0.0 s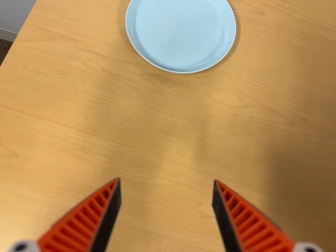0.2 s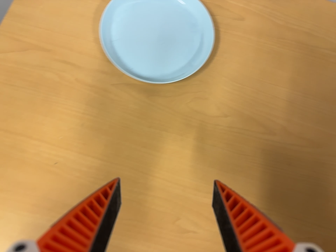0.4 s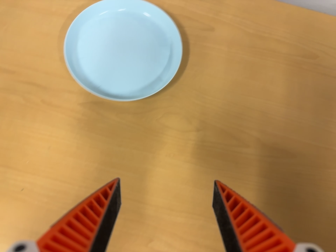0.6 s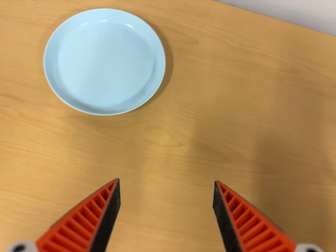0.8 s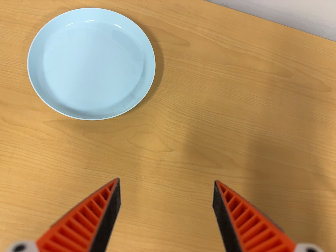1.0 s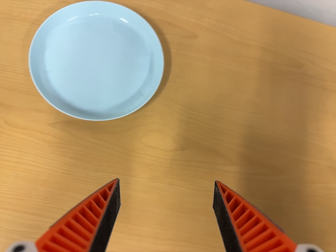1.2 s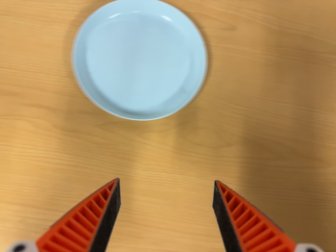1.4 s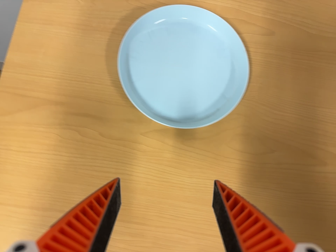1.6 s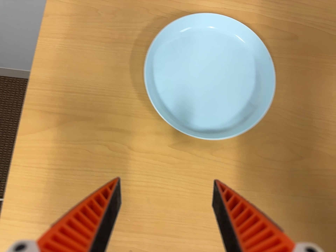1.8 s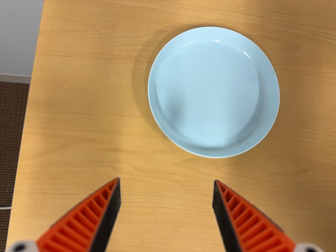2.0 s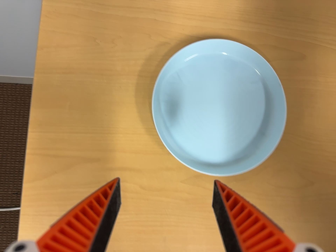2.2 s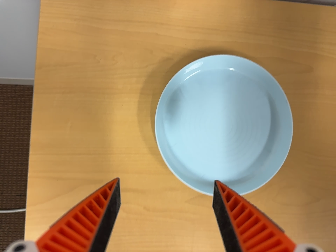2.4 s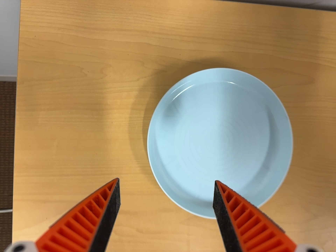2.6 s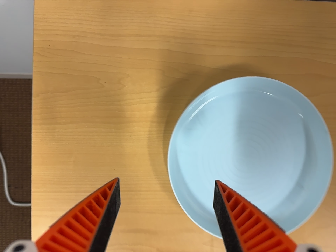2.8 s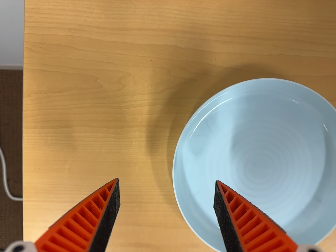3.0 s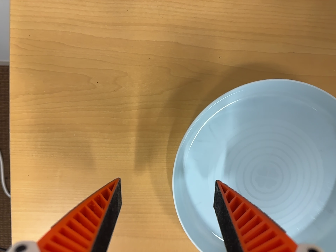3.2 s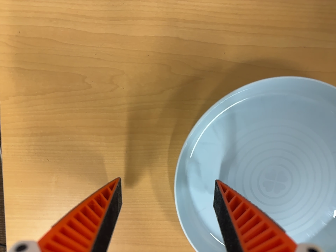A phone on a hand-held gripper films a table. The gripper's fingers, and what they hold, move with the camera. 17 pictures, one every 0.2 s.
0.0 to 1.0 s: The camera travels toward the top of its view, to its right and forward, about 12 cm, so close, fixed things drift downward.
1.0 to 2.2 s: The camera travels to its left and toward the top of its view, about 24 cm, so close, fixed things drift to the right. Its aim tips toward the bottom of its view by about 10 degrees. It rolls about its line of sight by about 10 degrees, and the scene rotates counterclockwise.
2.2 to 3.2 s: The camera travels forward and toward the top of its view, about 16 cm, so what stands in front looms larger. Its aim tips toward the bottom of its view by about 10 degrees.
The film runs forward here.
